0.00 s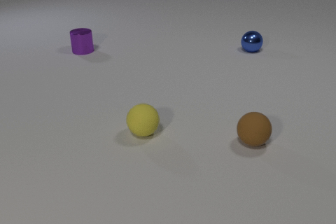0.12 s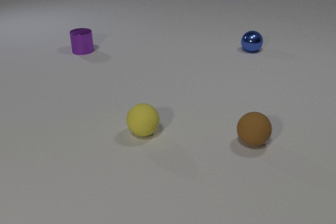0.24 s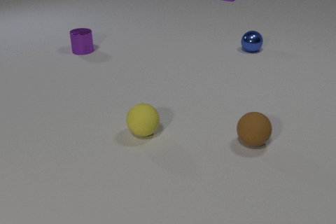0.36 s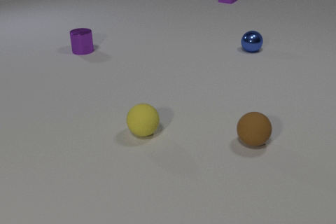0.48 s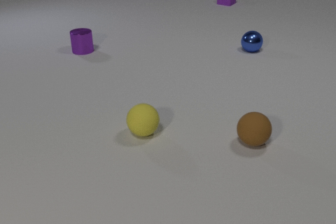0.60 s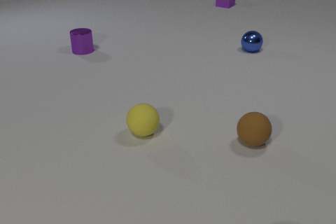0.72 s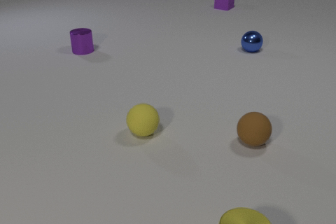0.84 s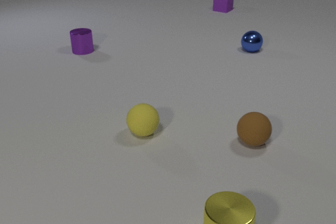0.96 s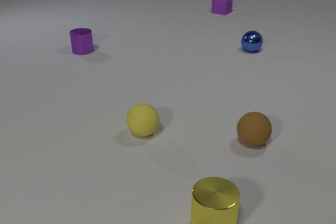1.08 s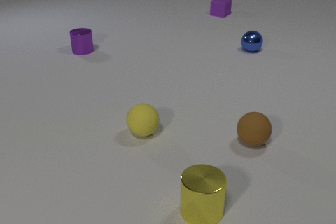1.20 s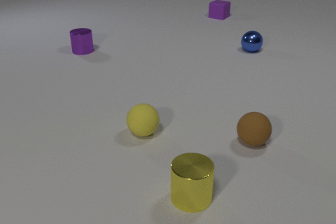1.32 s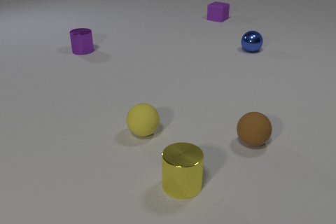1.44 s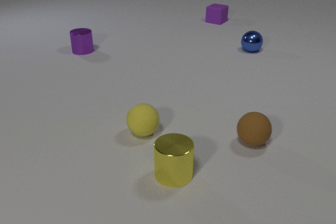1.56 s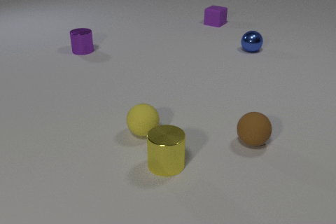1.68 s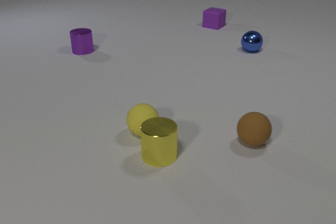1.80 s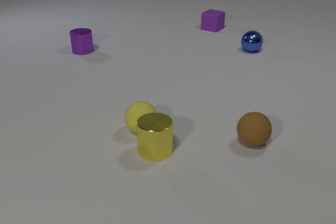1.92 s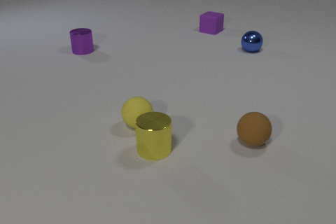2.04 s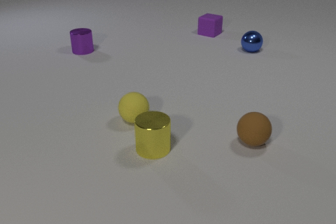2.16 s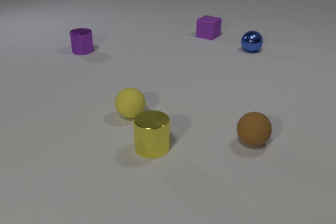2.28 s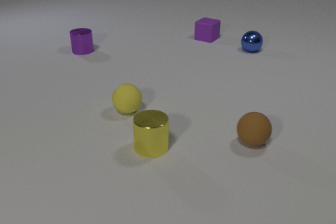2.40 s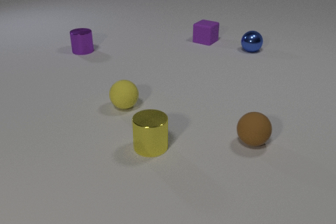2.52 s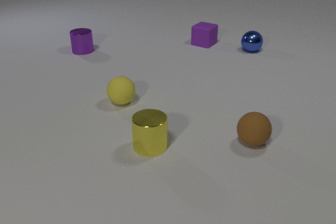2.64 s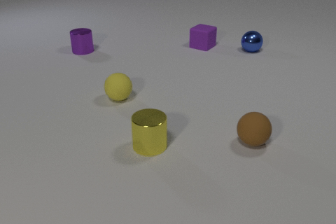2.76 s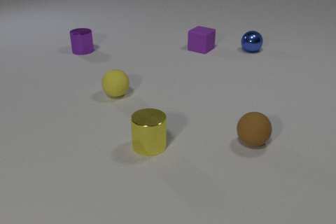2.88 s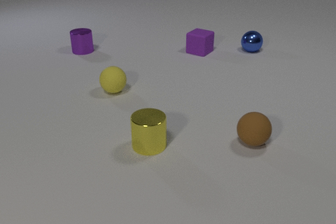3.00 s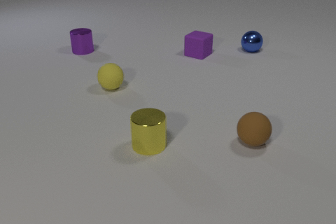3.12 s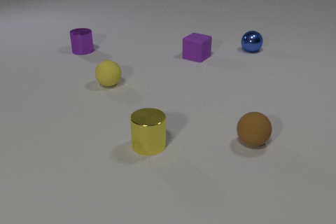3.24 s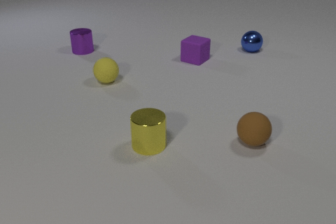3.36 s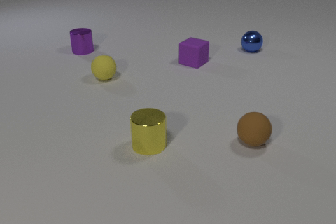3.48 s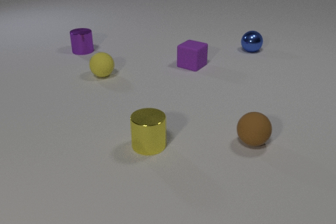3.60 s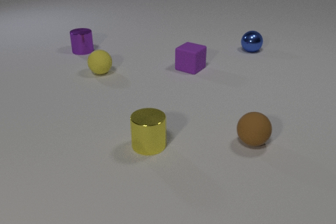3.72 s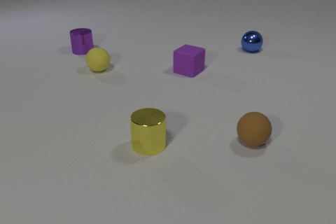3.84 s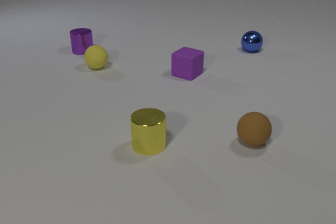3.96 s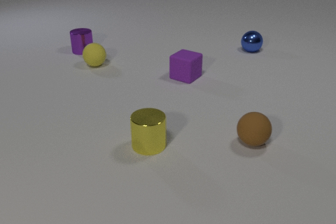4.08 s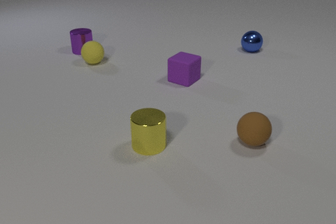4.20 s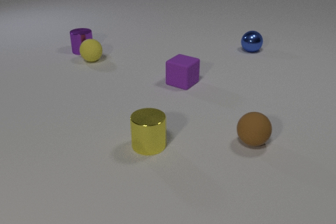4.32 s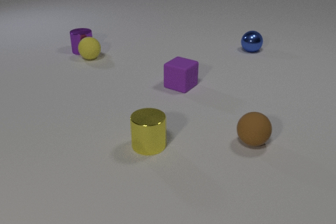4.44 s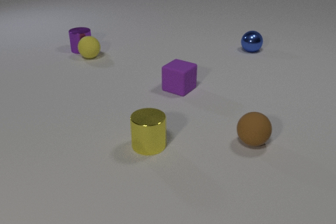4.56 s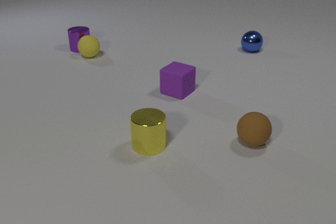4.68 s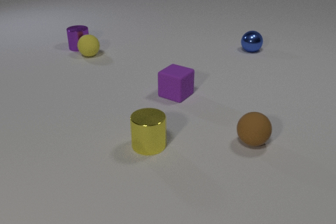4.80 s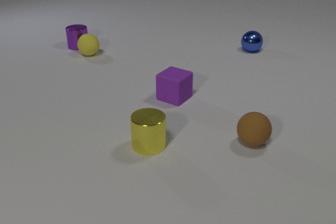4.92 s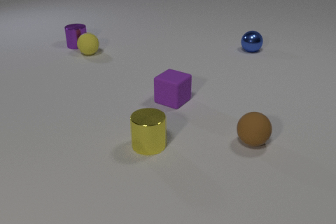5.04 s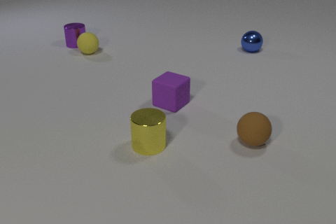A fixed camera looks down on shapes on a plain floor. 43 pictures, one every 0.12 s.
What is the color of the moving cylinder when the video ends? purple.
What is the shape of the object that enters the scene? cylinder.
How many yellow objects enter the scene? 1.
0.00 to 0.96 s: The yellow metal cylinder comes in at the bottom edge, slides away from the camera and to the left. The purple rubber cube slides toward the camera.
0.96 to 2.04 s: The yellow metal cylinder slides away from the camera and to the left. The yellow rubber sphere rolls away from the camera. The purple rubber cube slides toward the camera. The yellow metal cylinder and the yellow rubber sphere collide.
2.04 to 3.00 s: The yellow rubber sphere rolls away from the camera. The purple rubber cube slides toward the camera.
3.00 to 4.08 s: The yellow rubber sphere rolls away from the camera. The purple rubber cube slides toward the camera.
4.08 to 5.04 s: The yellow rubber sphere rolls away from the camera. The purple metal cylinder slides away from the camera. The purple rubber cube slides toward the camera. The yellow rubber sphere and the purple metal cylinder collide.
